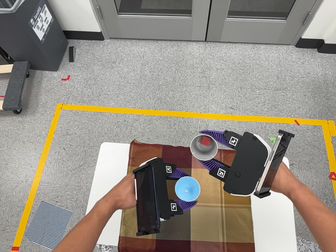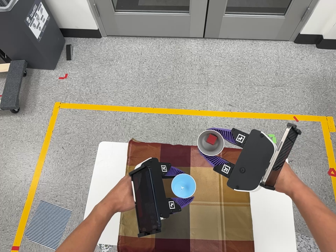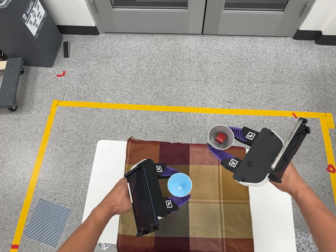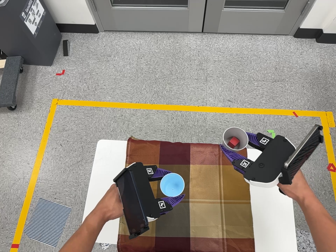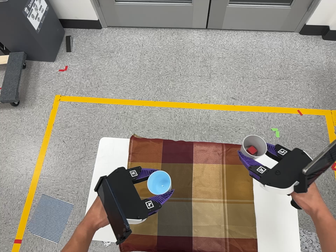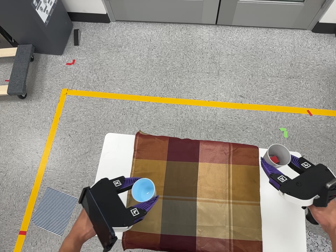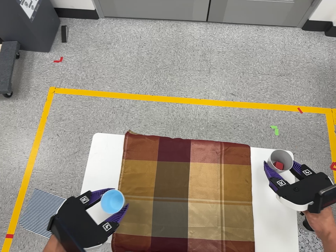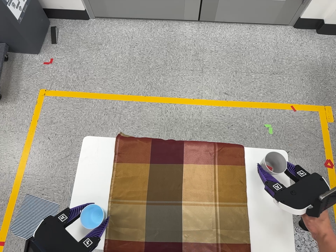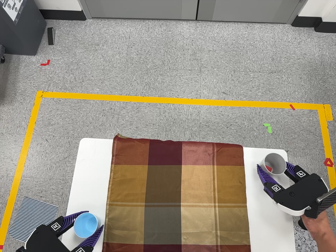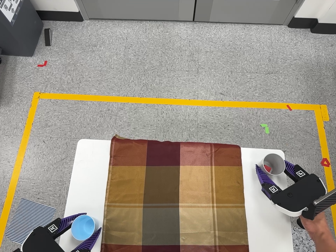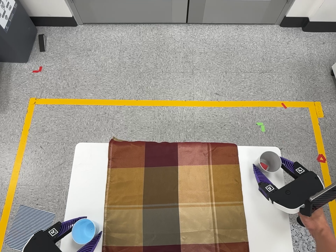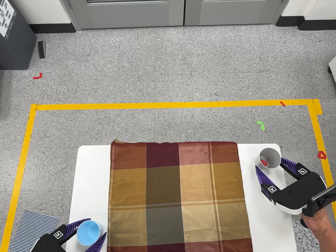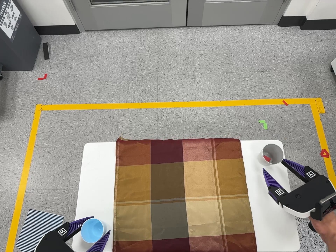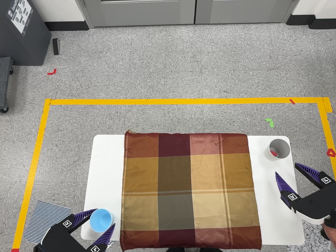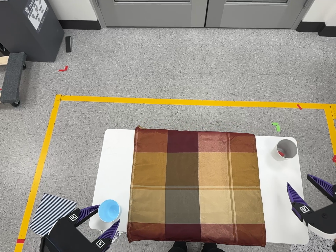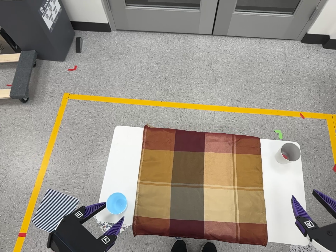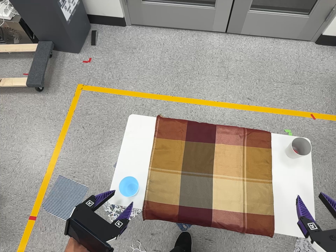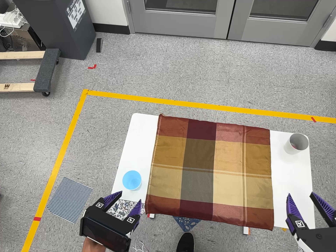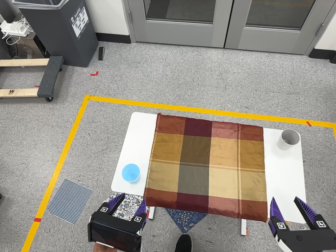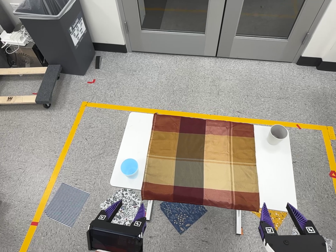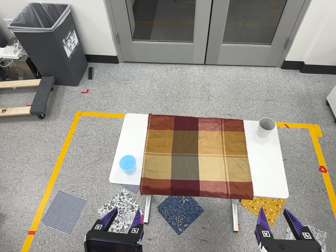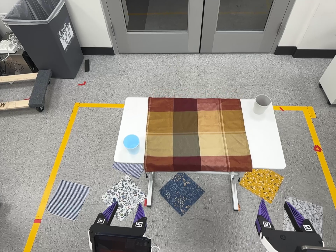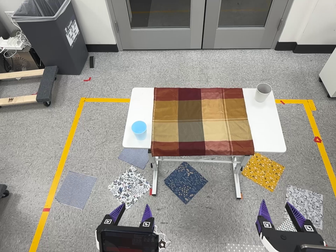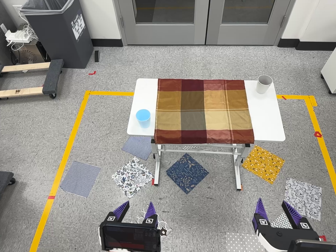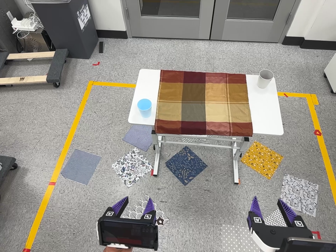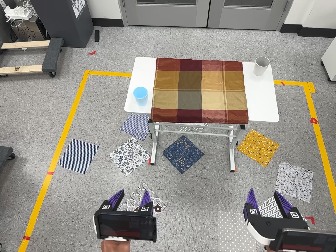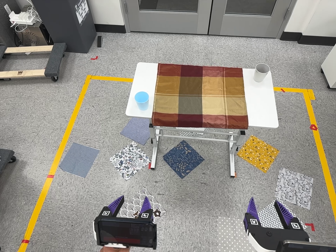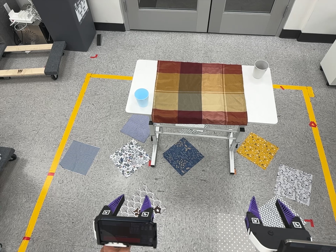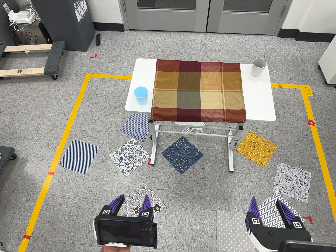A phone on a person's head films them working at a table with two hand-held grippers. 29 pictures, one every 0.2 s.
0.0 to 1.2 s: The camera travels forward, about 8 cm, so what stands in front looms larger.
1.2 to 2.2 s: The camera shifts only a little, or ends up much as it began.
2.2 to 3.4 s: The camera travels toward the bottom of its view, backward and to its left, about 26 cm, so close, fixed things drift upward. It rolls about its line of sight by about 10 degrees, and the scene rotates clockwise.
3.4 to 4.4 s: The camera travels toward the bottom of its view and backward, about 40 cm, so close, fixed things drift upward. Its aim tips toward the top of its view by about 10 degrees.
4.4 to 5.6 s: The camera travels toward the bottom of its view and backward, about 16 cm, so close, fixed things drift upward.
The film runs backward here.
